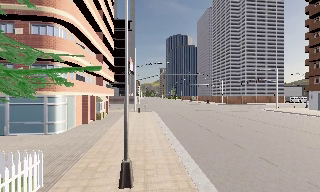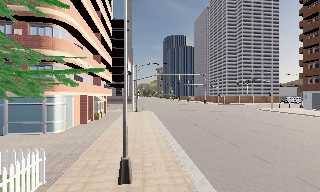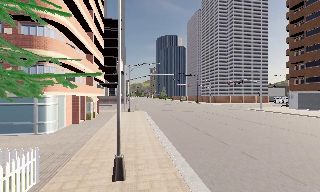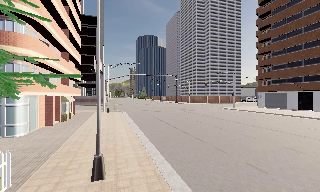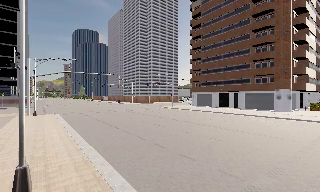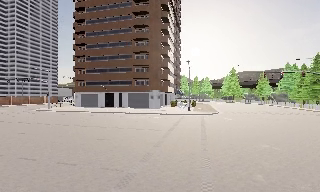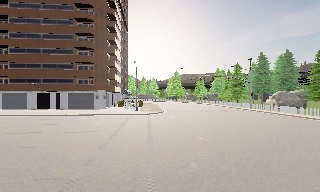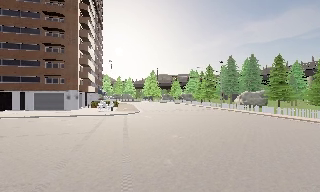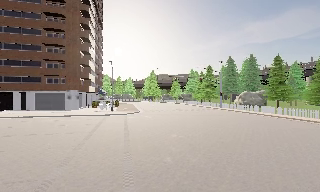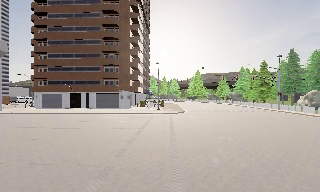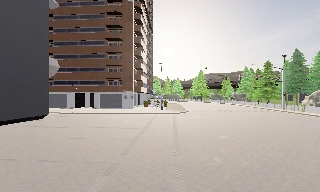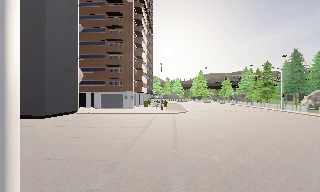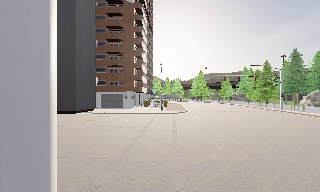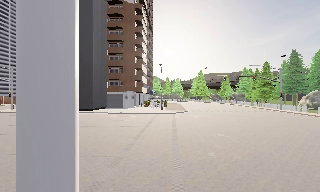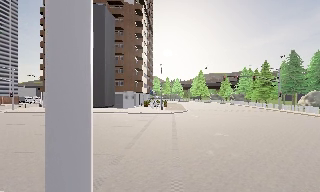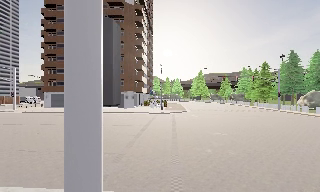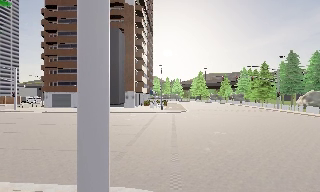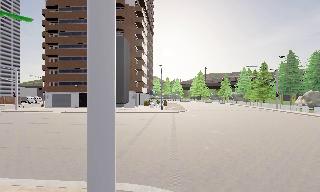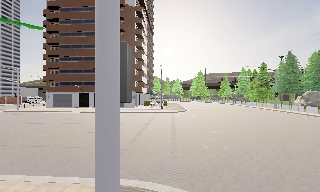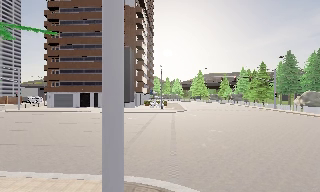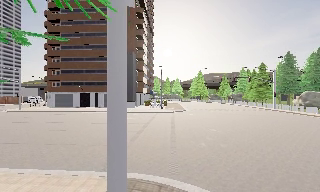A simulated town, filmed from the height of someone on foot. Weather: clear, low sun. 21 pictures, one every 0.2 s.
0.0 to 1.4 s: The scene slides to the left, as the camera pans about 95 degrees to its right. It travels backward, about 1.5 m.
1.4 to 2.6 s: The camera swings to its left by about 15 degrees, and the scene slides to the right. It travels backward, about 1.5 m, so what stands in front gets smaller.
2.6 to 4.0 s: The camera travels backward, about 1.5 m, so what stands in front gets smaller.
The film runs backward here.
